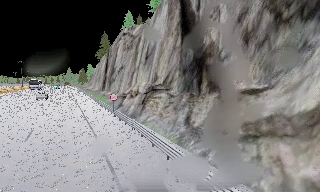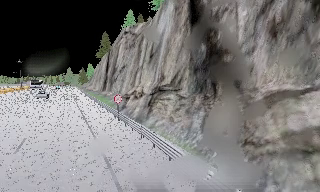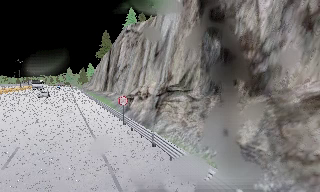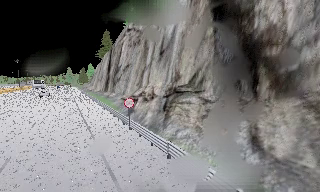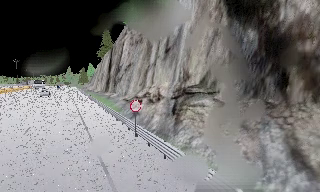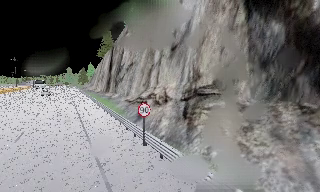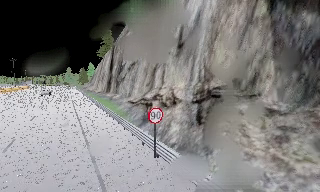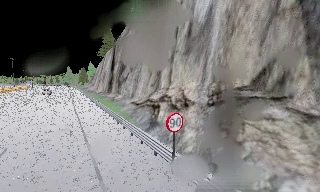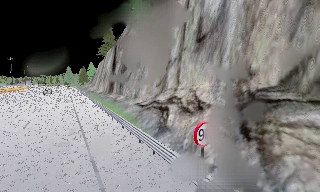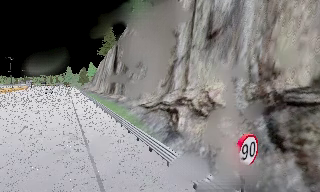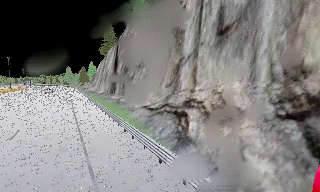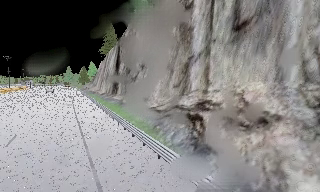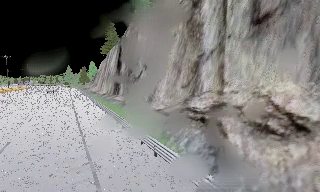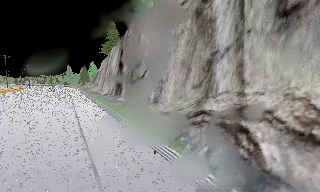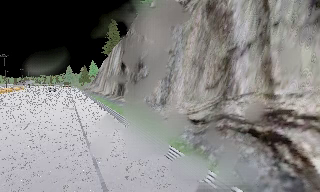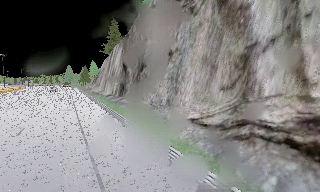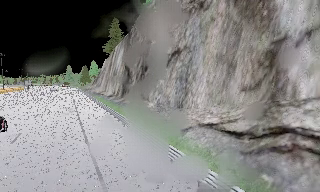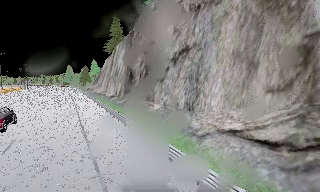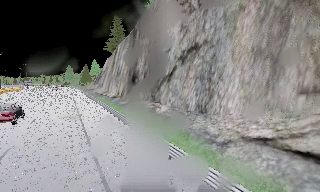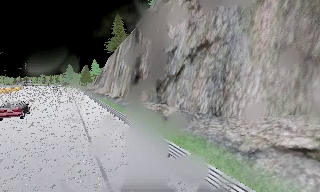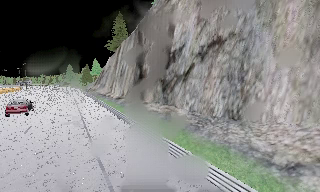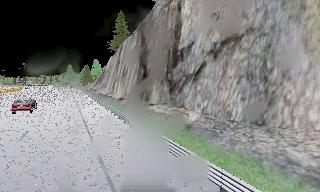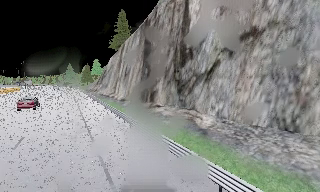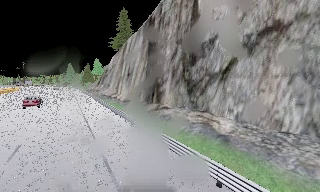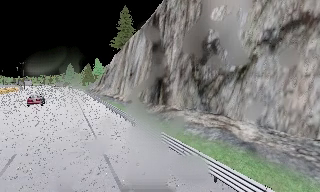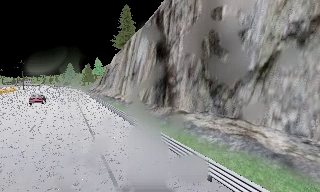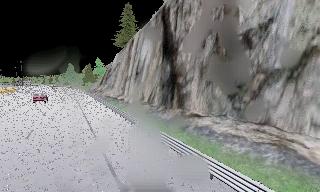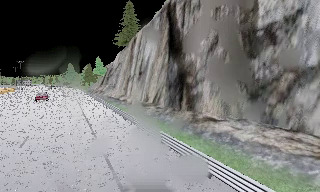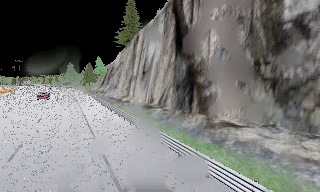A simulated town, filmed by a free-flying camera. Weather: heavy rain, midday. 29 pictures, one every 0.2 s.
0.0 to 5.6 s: The camera travels forward and to its left, about 40 m, so what stands in front looms larger.
The film runs forward here.
